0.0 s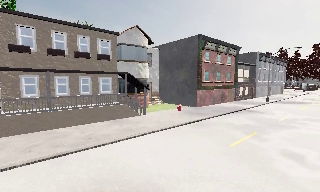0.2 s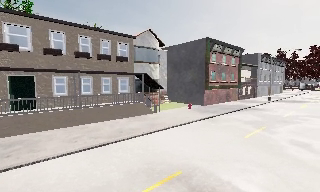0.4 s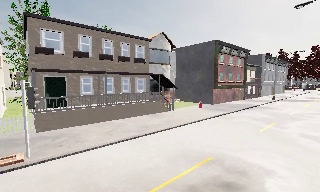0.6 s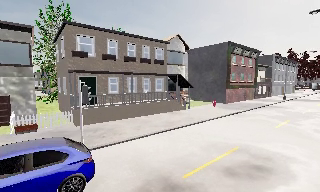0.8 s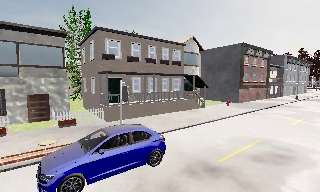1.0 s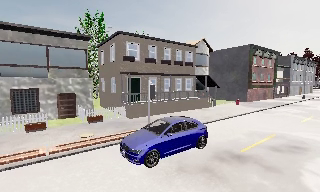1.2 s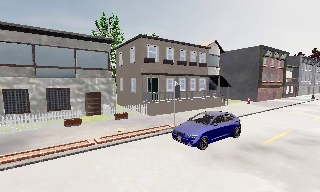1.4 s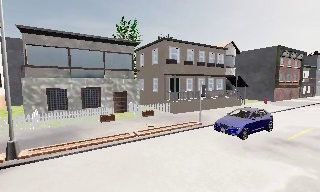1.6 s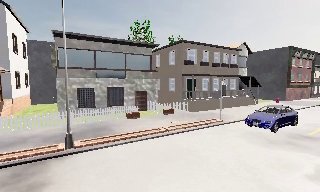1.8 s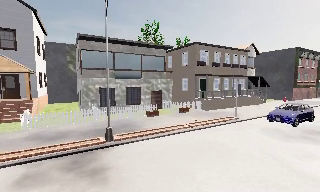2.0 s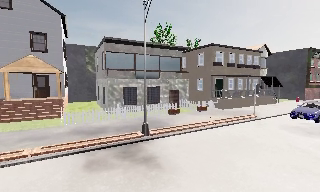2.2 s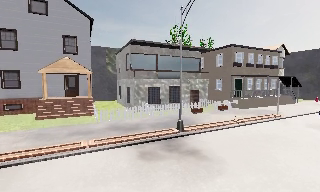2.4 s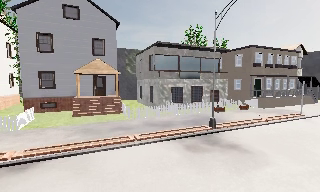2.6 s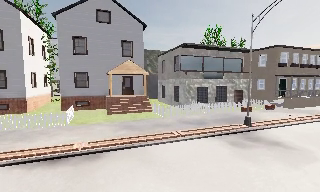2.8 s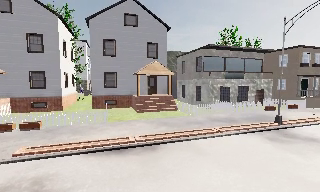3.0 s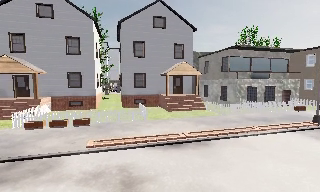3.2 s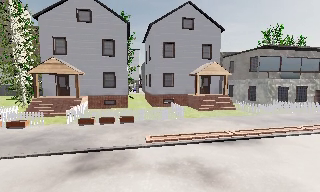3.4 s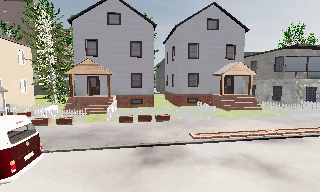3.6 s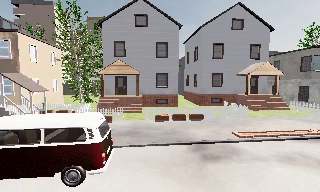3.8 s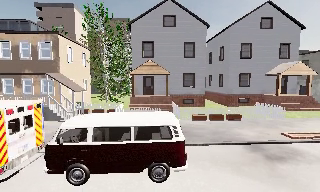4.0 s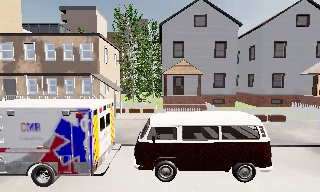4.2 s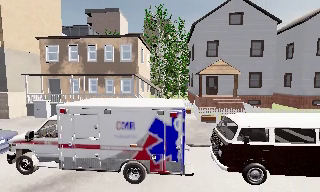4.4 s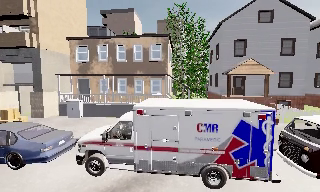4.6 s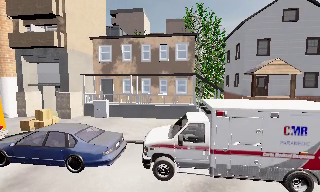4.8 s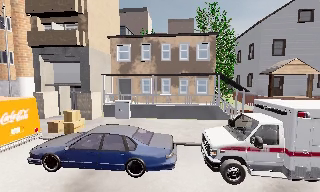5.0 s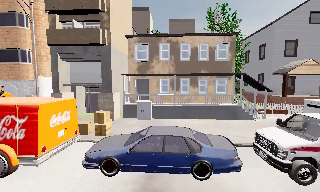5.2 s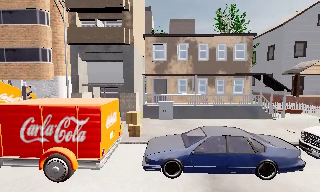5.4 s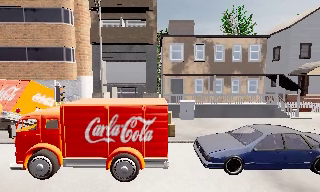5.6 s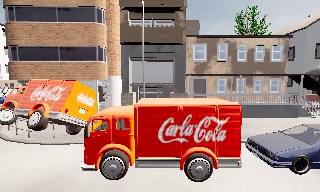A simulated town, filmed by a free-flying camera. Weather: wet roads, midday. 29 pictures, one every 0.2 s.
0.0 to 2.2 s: The scene slides to the right, as the camera pans about 15 degrees to its left. It travels to its left and backward, about 19 m, so close, fixed things drift to the right.
2.2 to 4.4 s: The camera swings to its left by about 35 degrees, and the scene slides to the right. It travels to its left, about 25 m, so close, fixed things drift to the right.
4.4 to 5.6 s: The camera travels to its left, about 14 m, so close, fixed things drift to the right.
The film runs backward here.
